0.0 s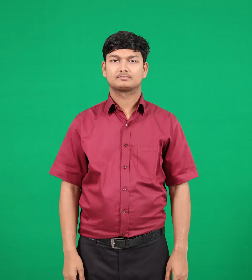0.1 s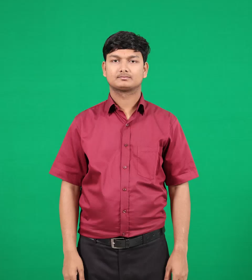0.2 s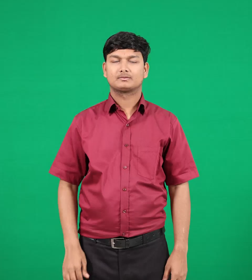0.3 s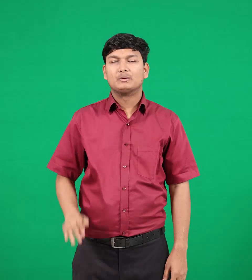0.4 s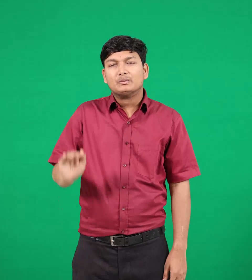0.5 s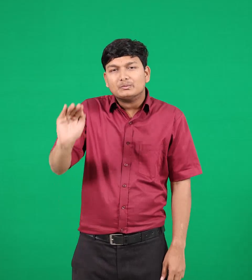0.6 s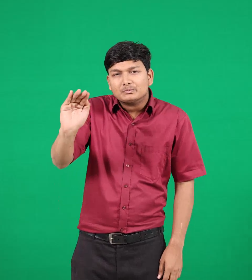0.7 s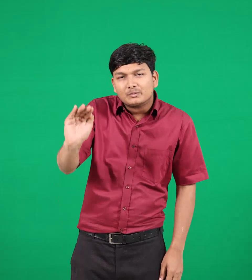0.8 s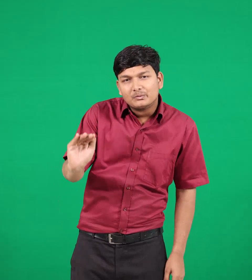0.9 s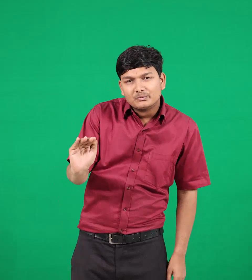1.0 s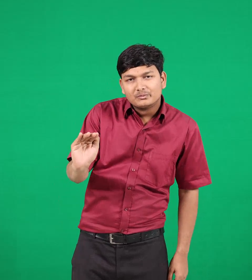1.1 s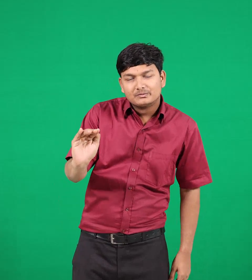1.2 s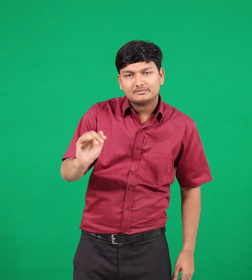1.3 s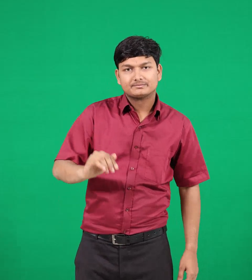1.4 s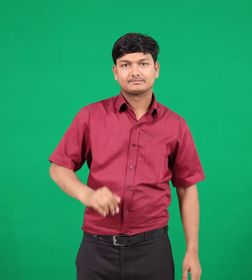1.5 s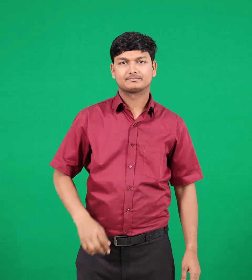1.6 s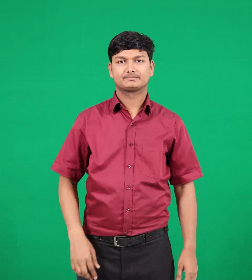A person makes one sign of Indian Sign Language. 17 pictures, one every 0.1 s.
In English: short
